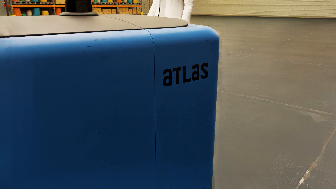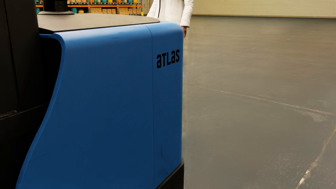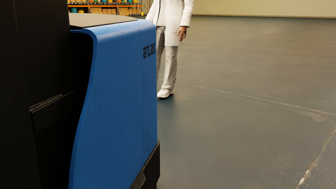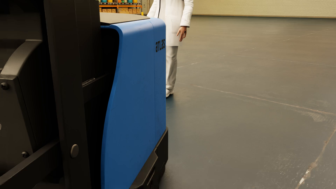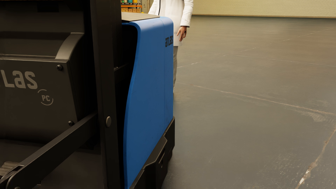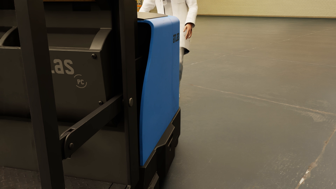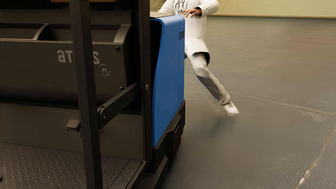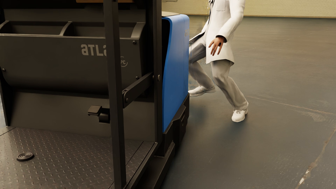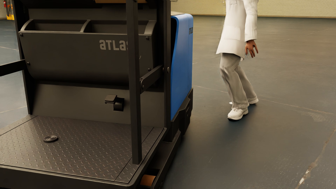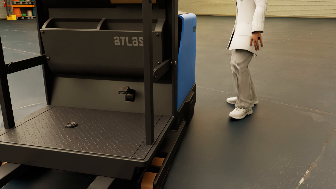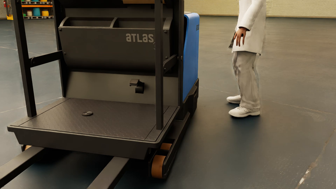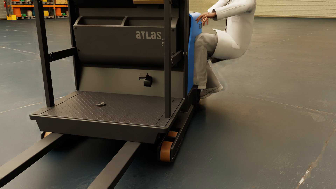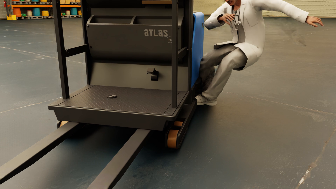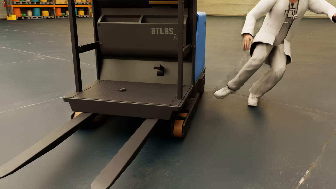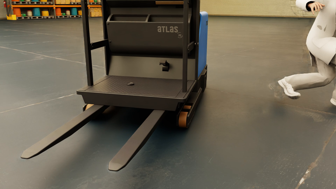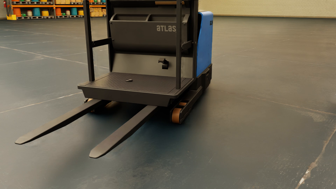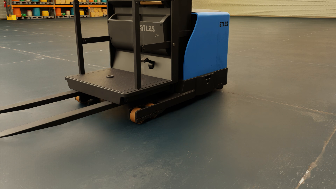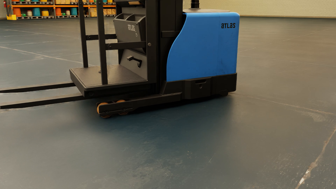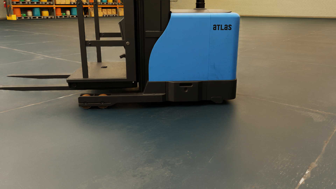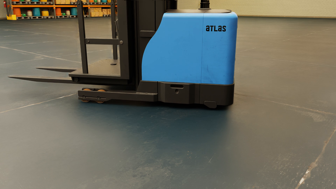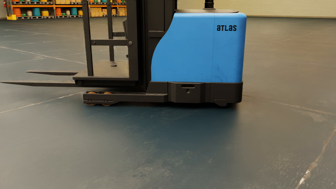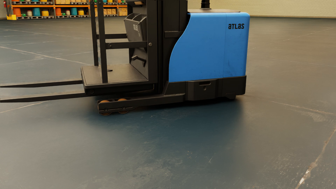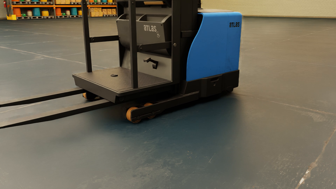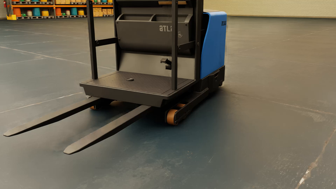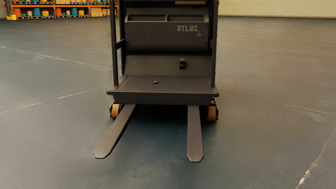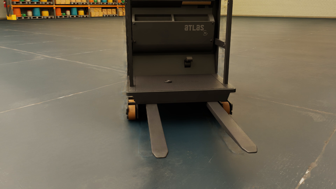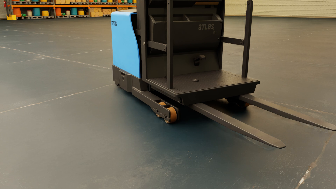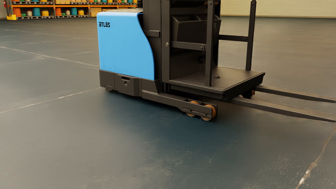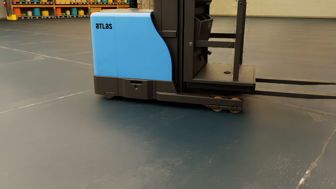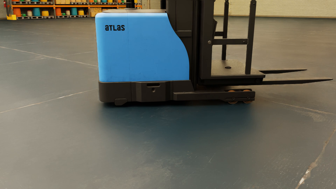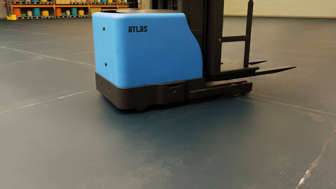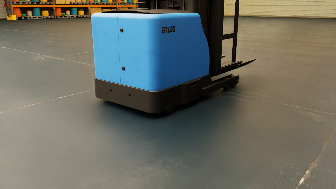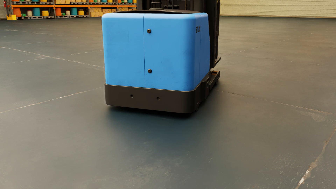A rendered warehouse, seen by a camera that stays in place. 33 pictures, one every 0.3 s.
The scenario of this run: Near miss between a forklift and a person.
